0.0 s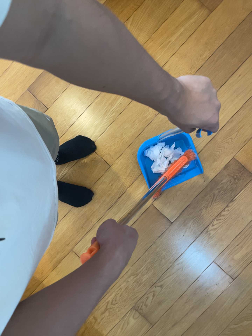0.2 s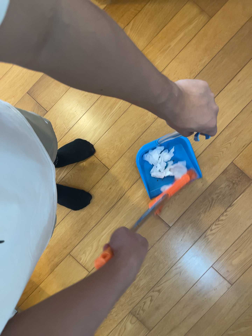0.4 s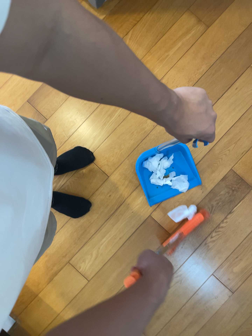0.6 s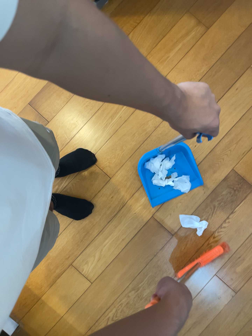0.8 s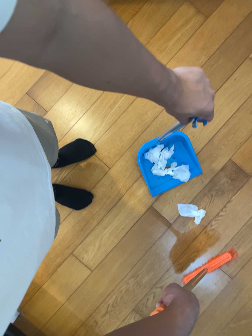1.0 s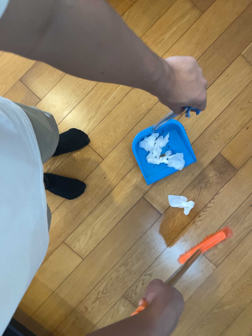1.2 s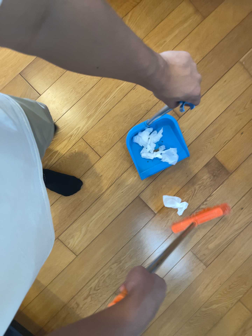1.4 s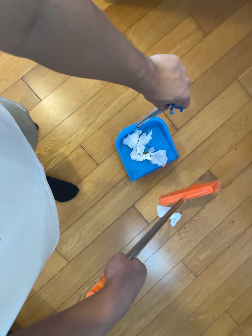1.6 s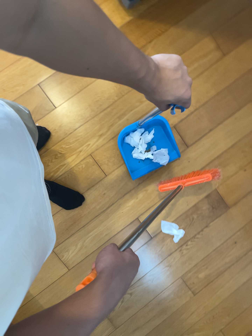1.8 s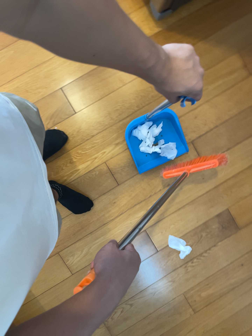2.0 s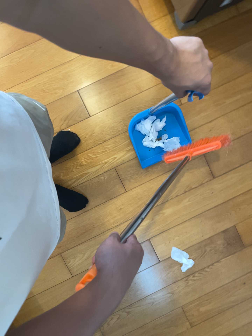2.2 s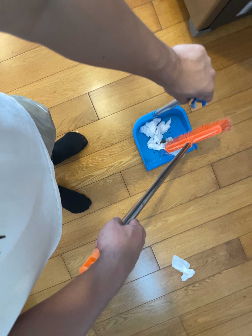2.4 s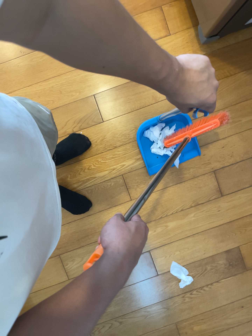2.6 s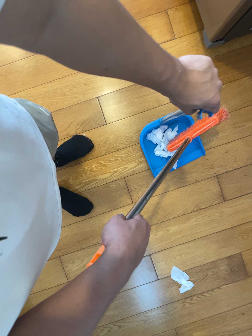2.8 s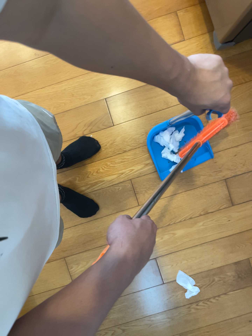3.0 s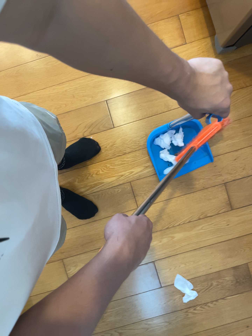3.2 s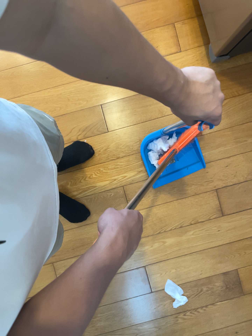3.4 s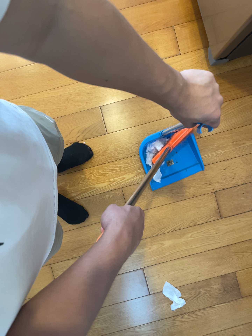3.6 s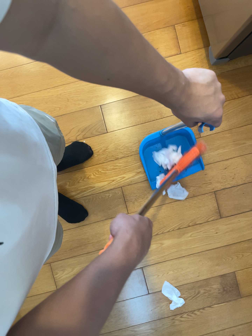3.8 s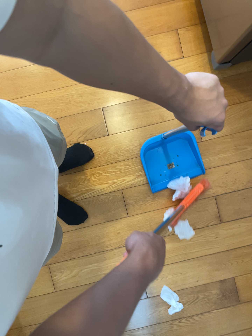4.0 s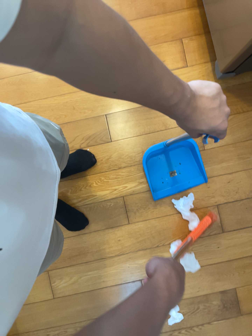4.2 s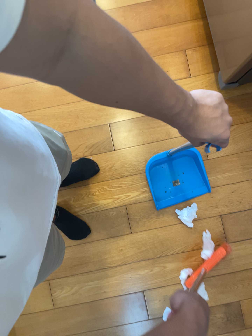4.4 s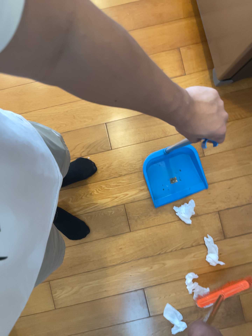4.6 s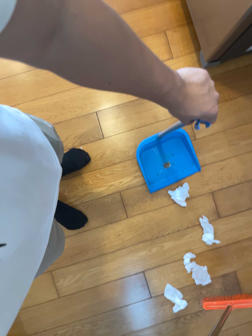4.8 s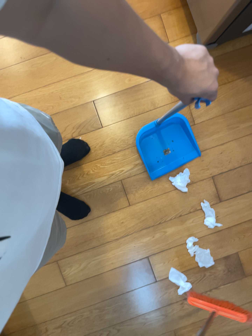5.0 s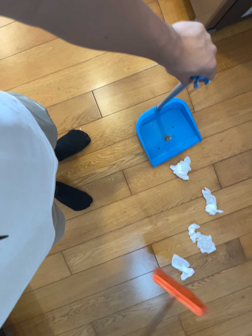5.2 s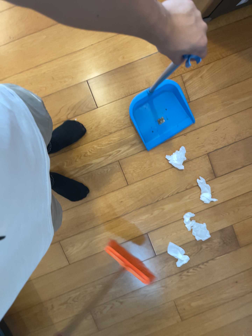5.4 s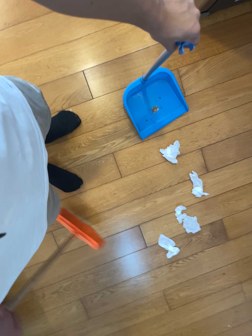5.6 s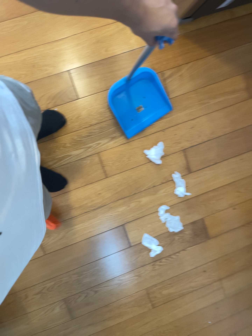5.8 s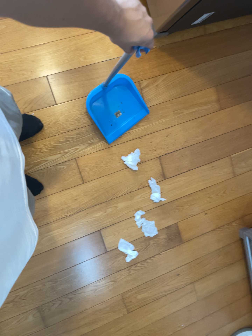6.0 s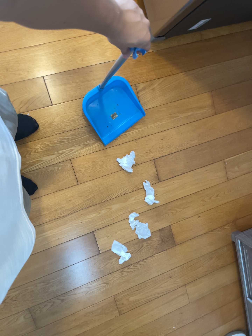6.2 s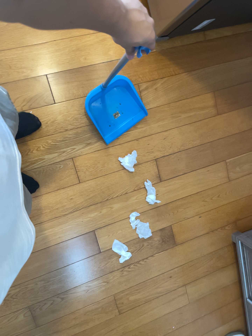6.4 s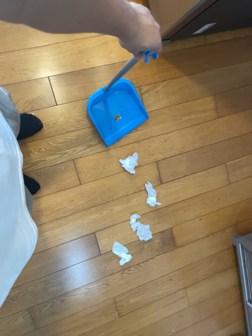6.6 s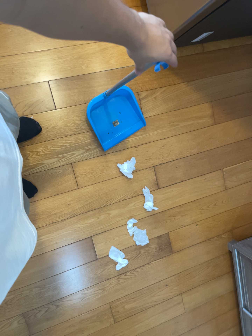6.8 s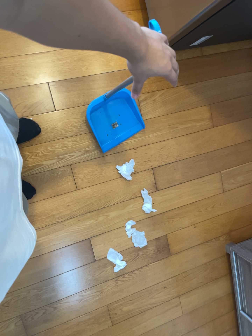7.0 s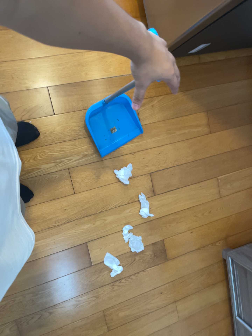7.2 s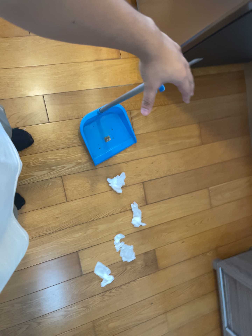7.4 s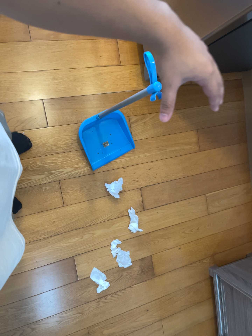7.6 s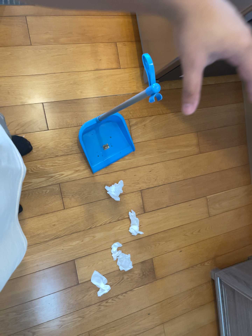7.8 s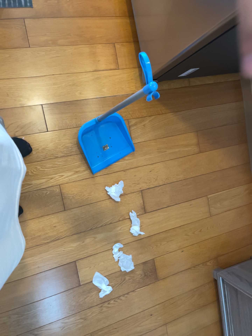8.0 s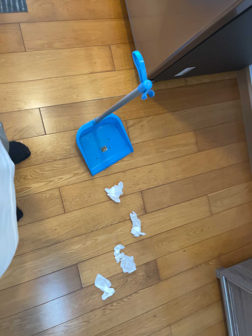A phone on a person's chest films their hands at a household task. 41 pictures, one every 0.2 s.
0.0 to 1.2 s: The camera travels to its left, about 12 cm.
1.2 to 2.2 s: The camera travels toward the top of its view and to its left, about 22 cm, so close, fixed things drift downward. It rolls about its line of sight by about 20 degrees, and the scene rotates clockwise.
2.2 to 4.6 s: The camera shifts only a little, or ends up much as it began.
4.6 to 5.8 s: The camera pans to its right by about 15 degrees. It travels backward and to its left, about 9 cm, so what stands in front gets smaller.
5.8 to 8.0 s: The camera's aim tips toward the top of its view by about 10 degrees, and the scene shifts downward.
The film runs backward here.
